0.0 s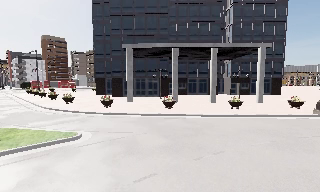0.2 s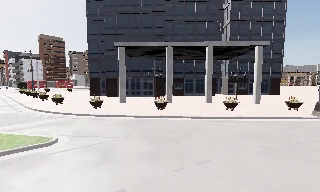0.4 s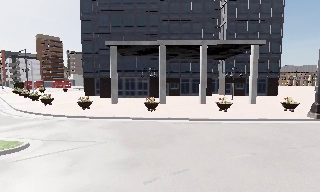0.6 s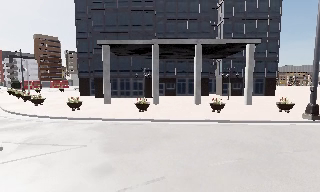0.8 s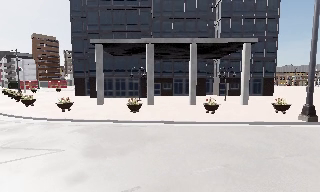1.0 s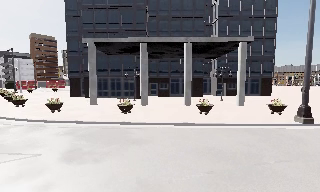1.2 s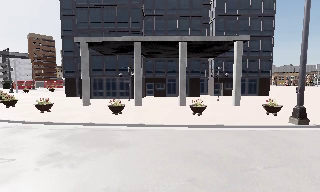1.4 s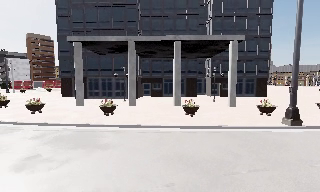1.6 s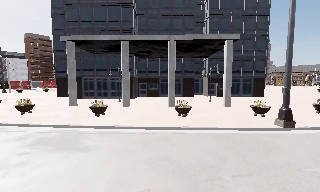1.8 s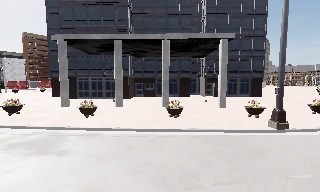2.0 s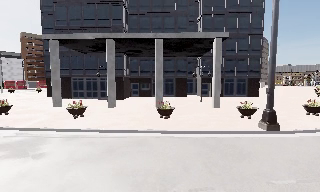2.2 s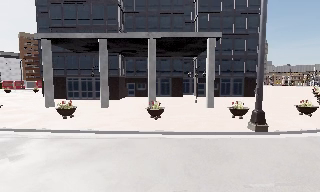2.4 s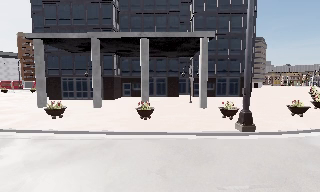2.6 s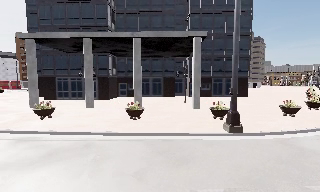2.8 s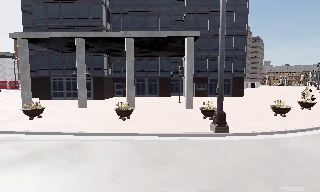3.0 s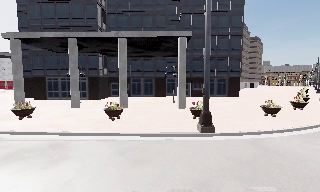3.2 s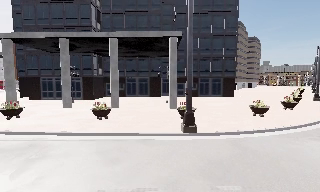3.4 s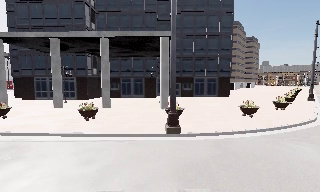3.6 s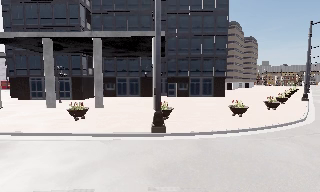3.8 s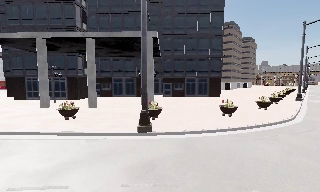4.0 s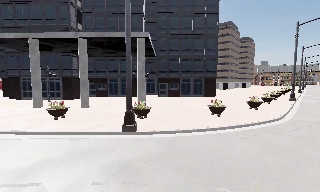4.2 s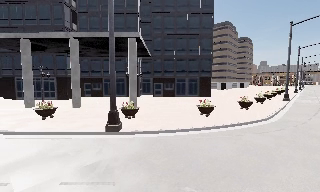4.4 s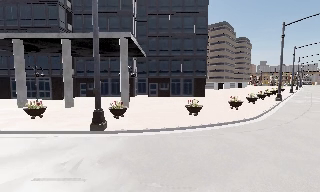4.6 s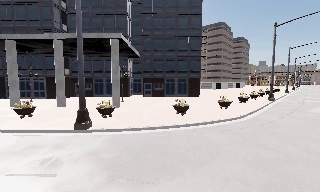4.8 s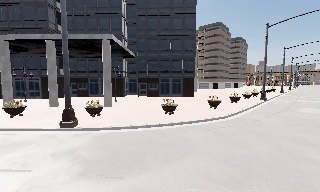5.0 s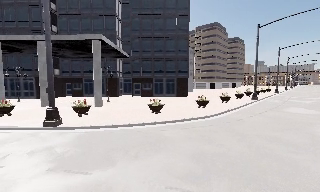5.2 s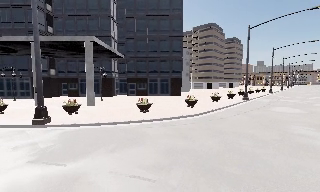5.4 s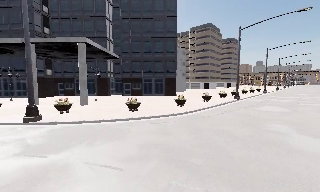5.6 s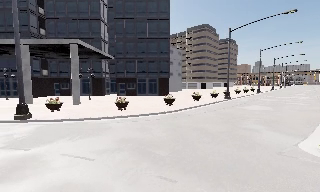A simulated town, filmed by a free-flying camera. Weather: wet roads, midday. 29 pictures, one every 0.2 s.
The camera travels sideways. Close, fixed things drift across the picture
to the left.
0.0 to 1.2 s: The camera travels to its right and forward, about 5 m, so close, fixed things drift to the left.
1.2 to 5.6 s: The camera travels to its right, about 18 m, so close, fixed things drift to the left.
The film runs backward here.
